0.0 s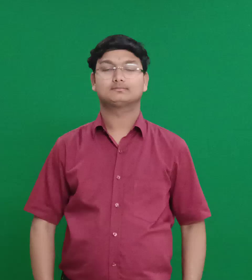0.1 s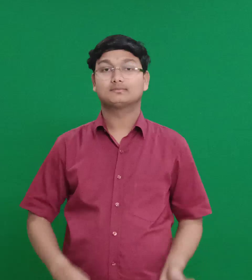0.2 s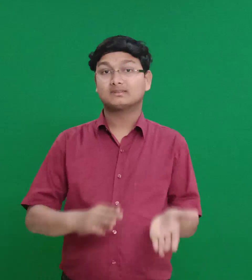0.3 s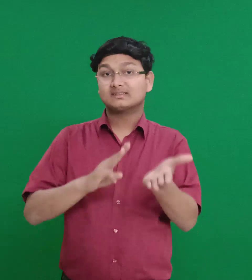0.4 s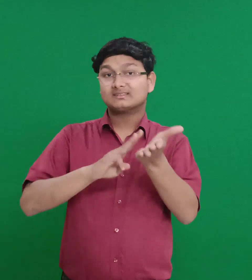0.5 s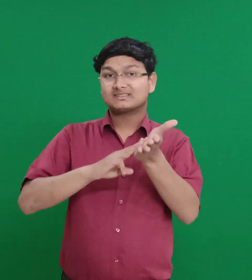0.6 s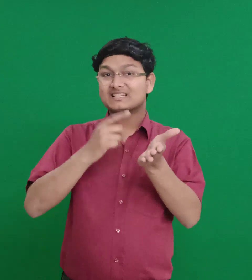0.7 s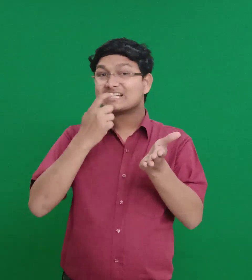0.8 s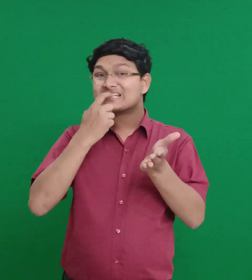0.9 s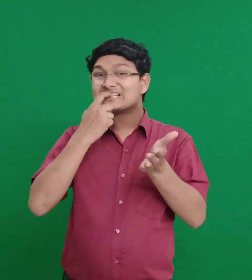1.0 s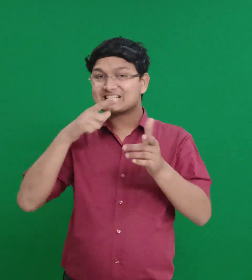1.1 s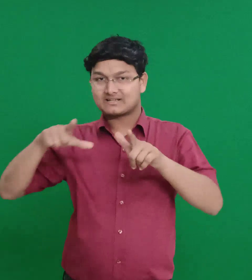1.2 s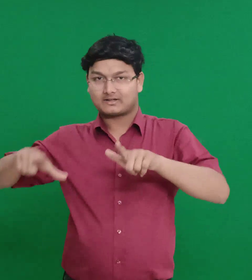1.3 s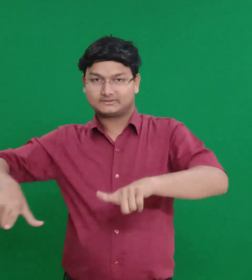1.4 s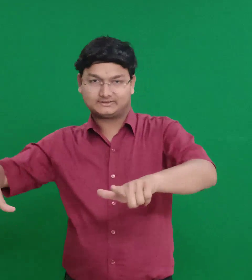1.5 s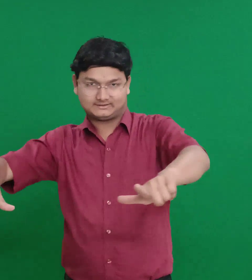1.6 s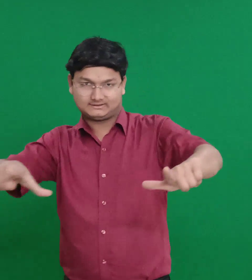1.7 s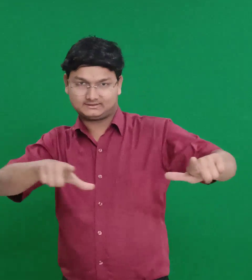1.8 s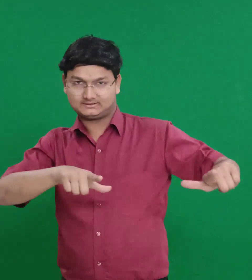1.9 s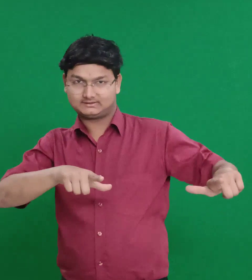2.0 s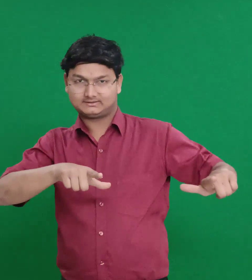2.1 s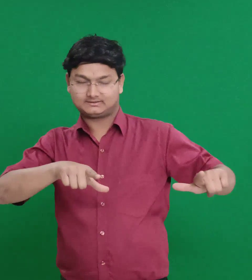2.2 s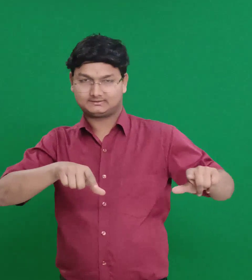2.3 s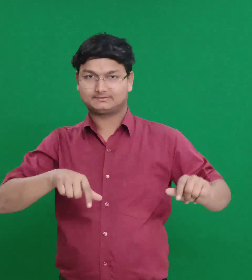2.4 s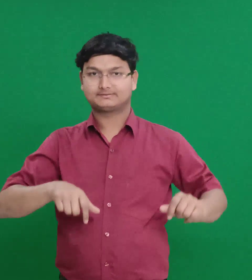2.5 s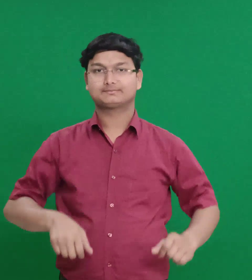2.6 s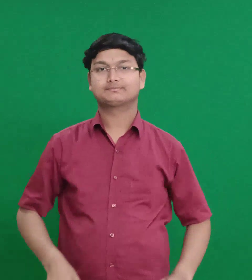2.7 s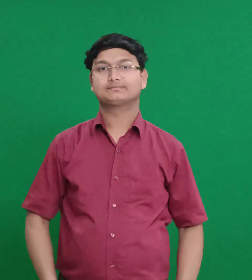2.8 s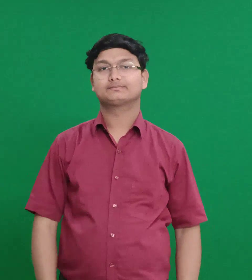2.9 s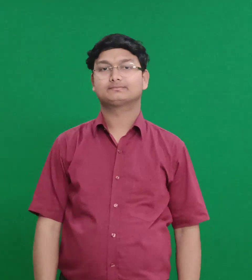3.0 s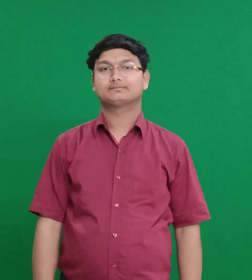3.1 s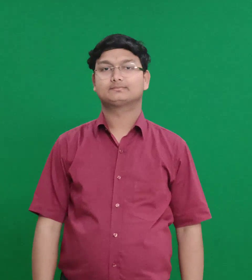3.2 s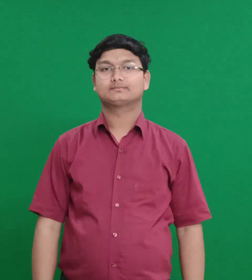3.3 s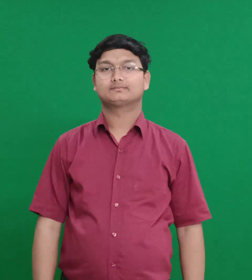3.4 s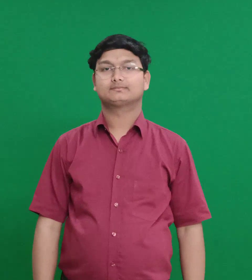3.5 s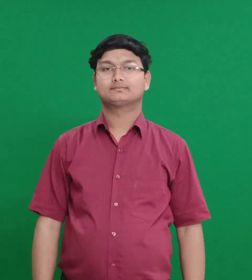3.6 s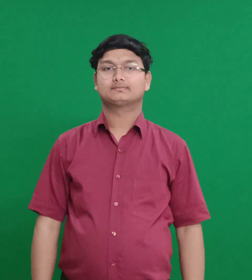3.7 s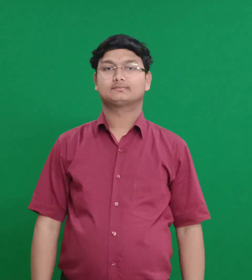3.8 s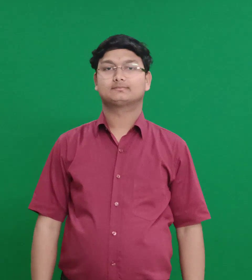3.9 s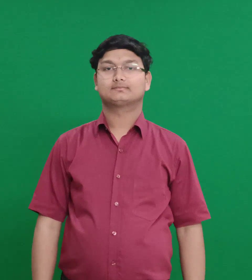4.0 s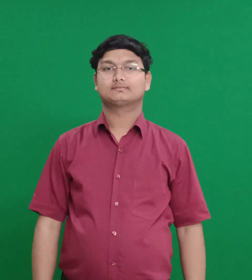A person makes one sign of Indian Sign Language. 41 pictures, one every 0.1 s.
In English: marble
